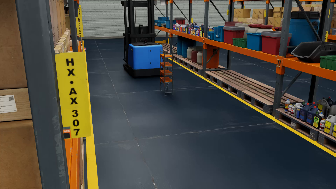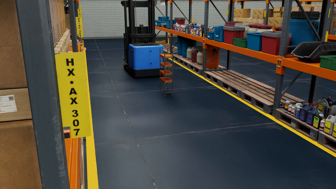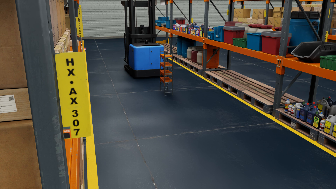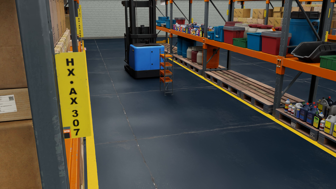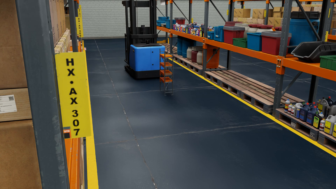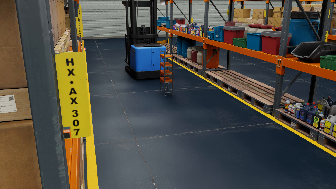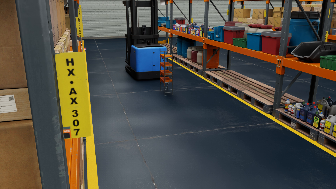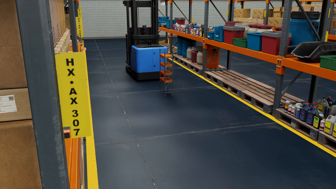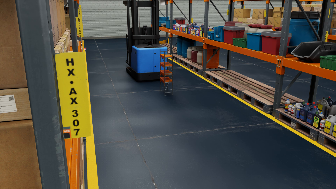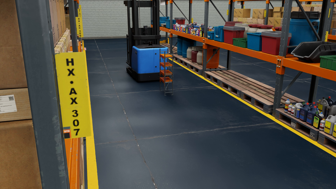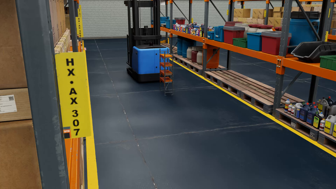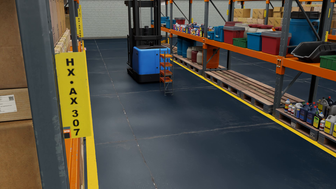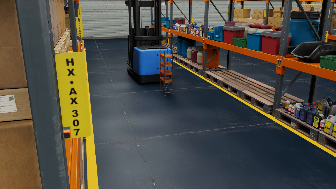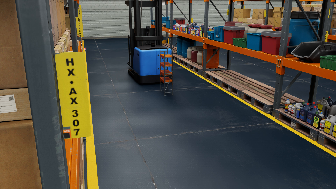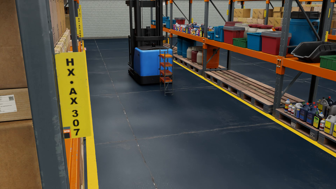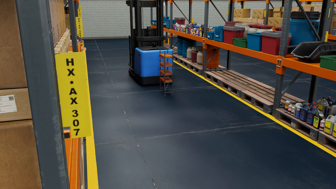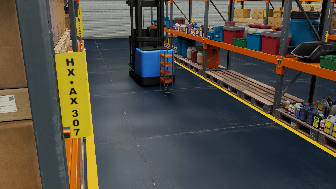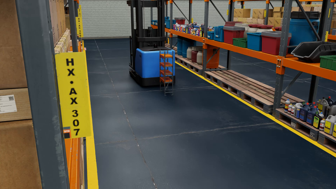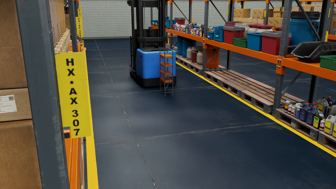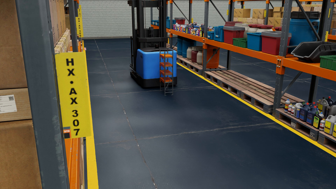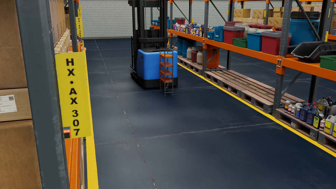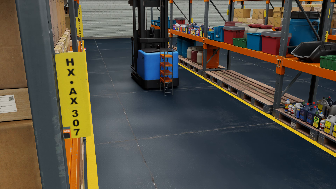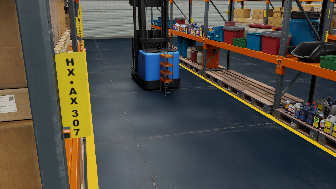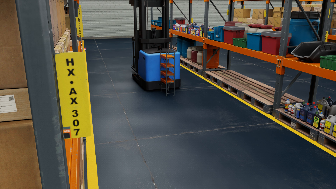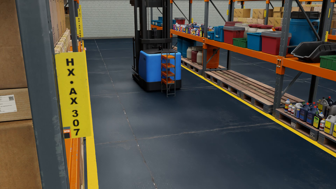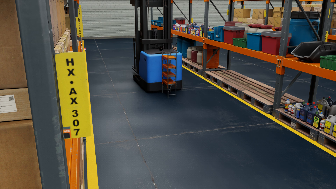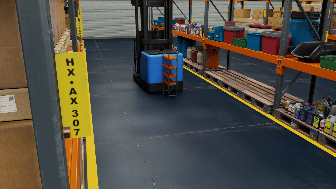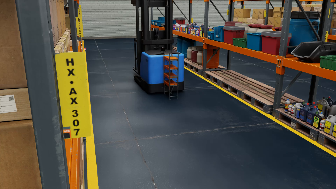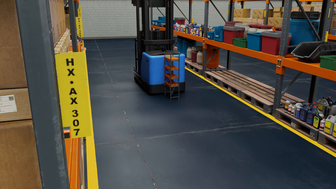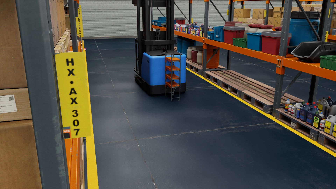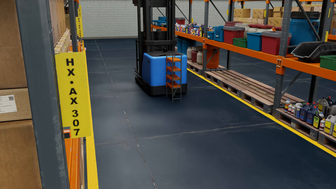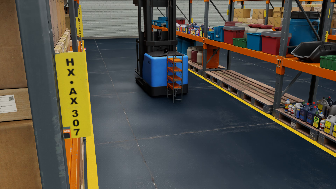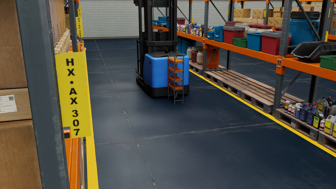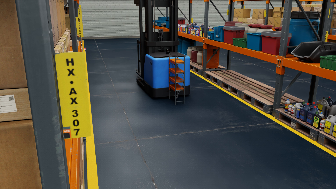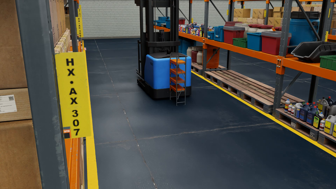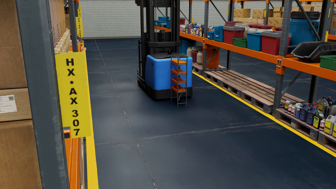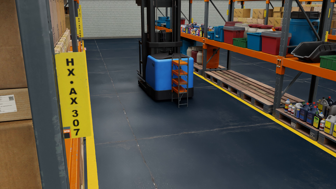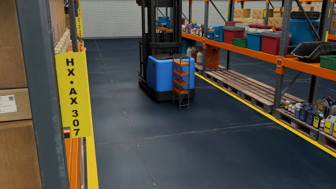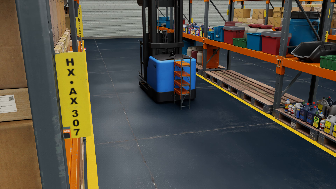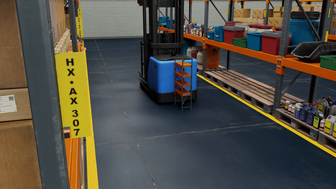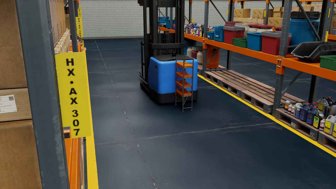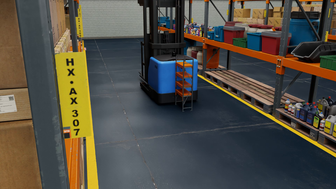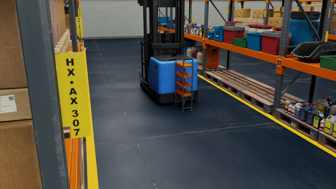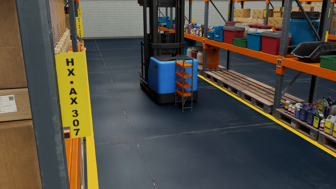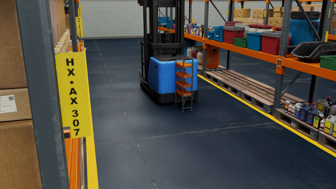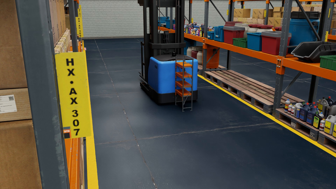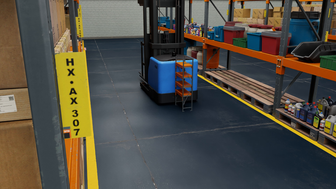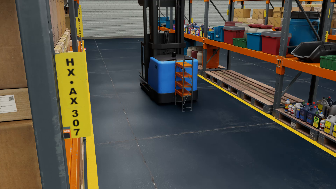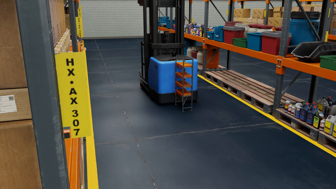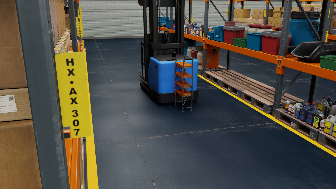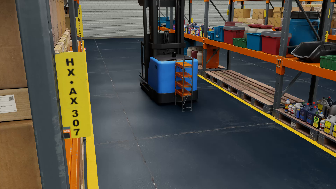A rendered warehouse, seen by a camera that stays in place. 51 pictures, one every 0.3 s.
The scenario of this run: A forklift runs into an object in its way.
